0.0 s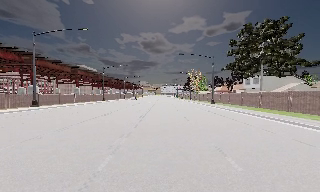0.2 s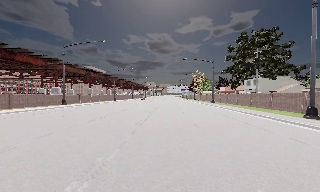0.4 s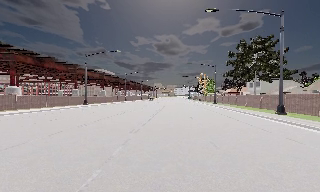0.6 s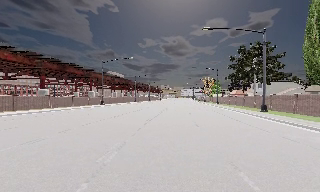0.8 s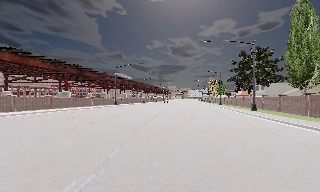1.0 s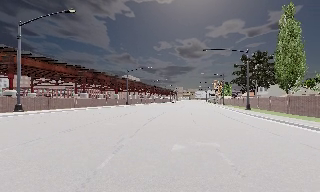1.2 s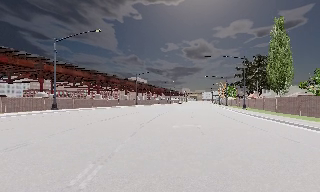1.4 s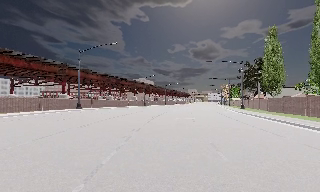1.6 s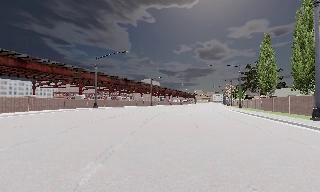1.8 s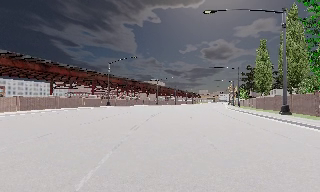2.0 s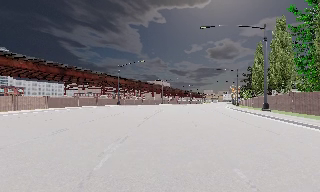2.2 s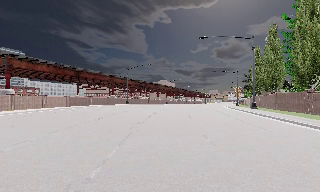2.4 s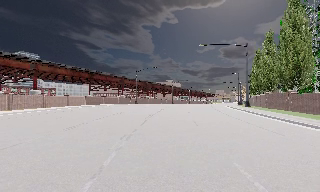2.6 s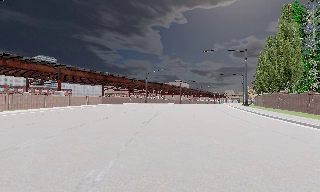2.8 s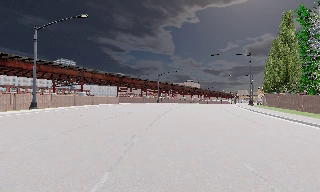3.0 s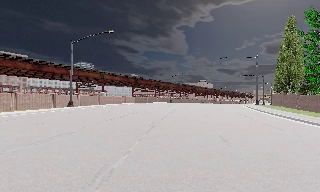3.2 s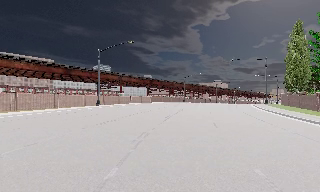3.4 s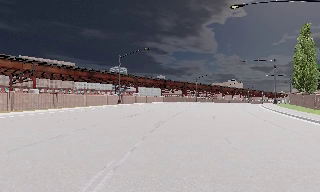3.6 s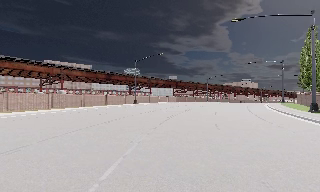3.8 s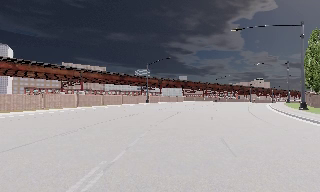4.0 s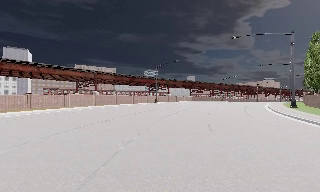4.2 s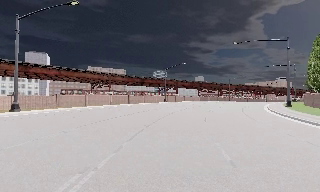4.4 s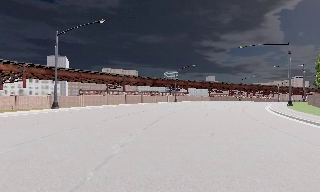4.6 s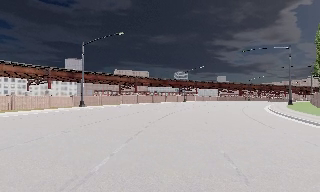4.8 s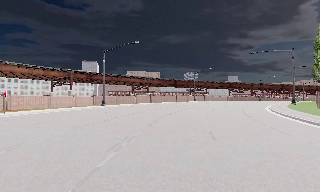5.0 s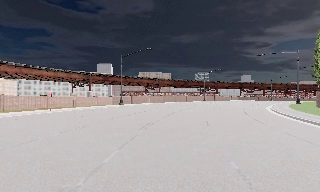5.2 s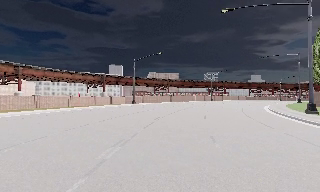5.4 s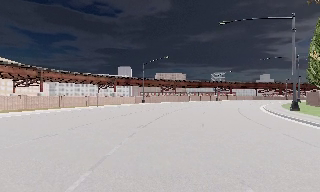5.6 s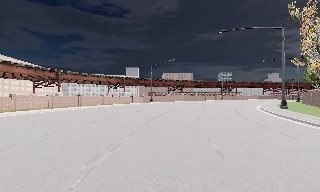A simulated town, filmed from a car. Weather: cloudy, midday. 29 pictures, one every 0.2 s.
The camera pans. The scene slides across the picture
to the right.
The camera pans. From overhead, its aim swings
counterclockwise.
0.0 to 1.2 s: The camera swings to its left by about 15 degrees, and the scene slides to the right. It travels backward, about 25 m, so what stands in front gets smaller.
1.2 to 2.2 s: The camera travels backward, about 20 m, so what stands in front gets smaller.
2.2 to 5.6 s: The scene slides to the right, as the camera pans about 60 degrees to its left. It travels backward, about 60 m.
The film runs backward here.
